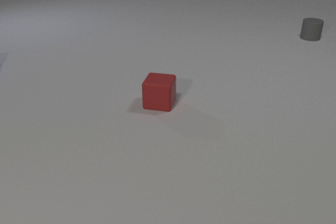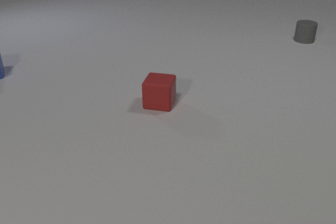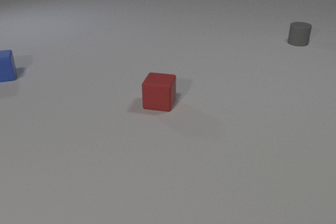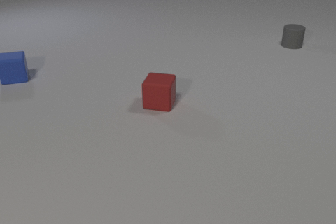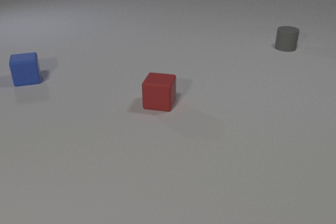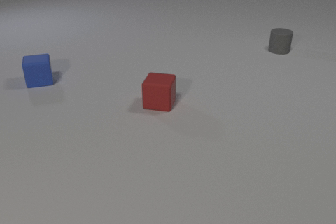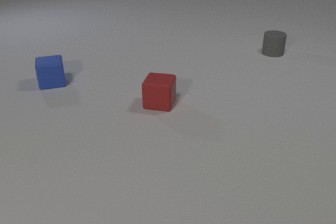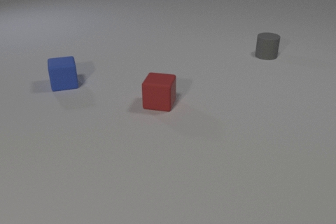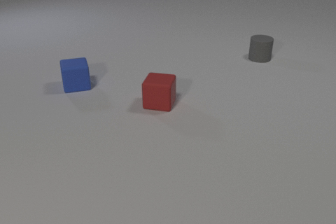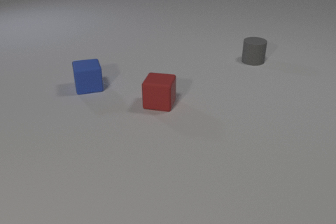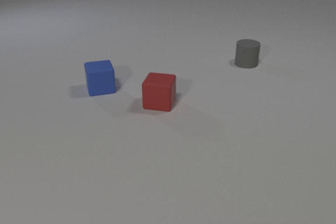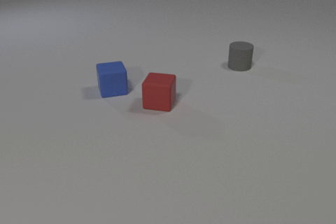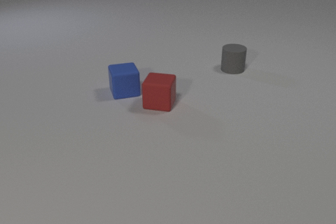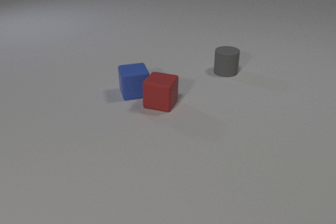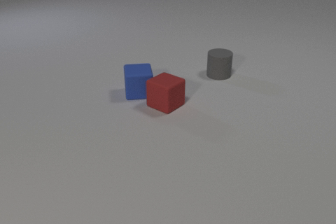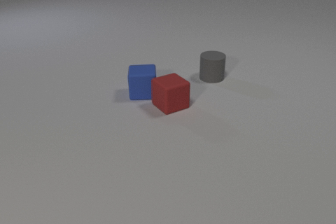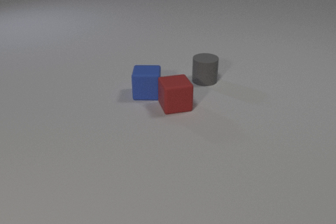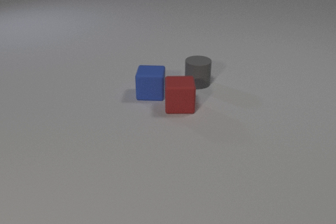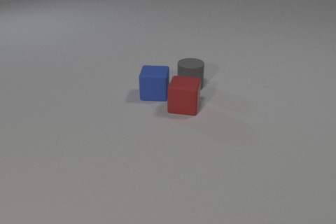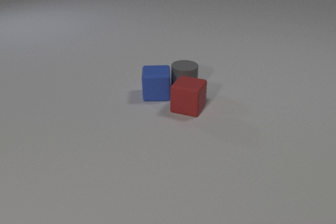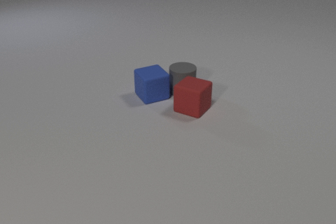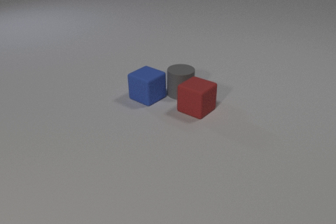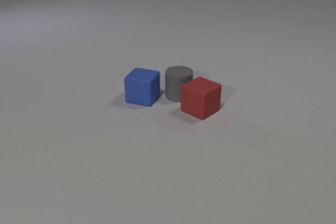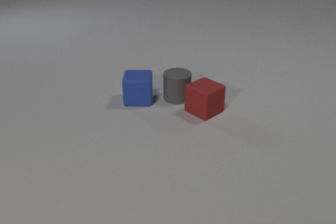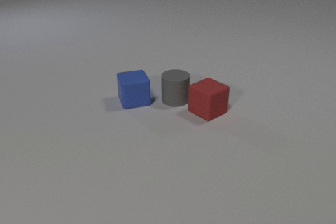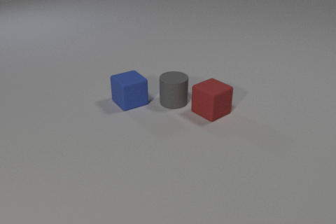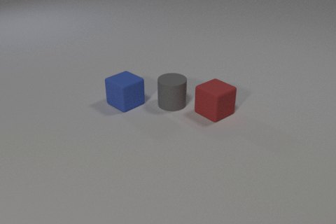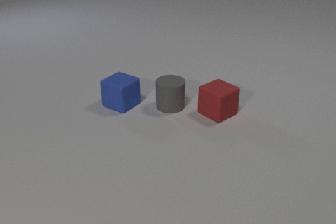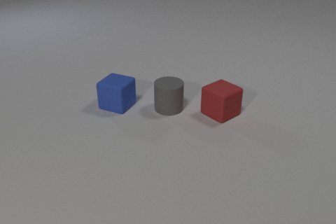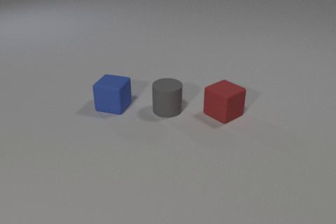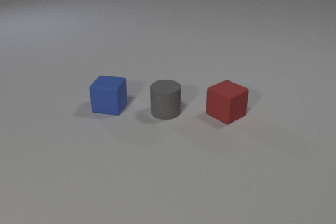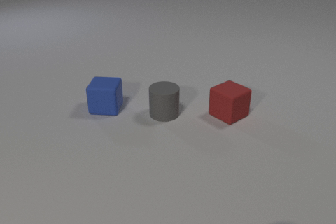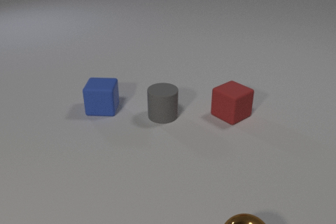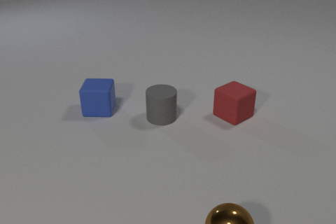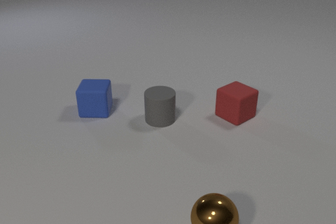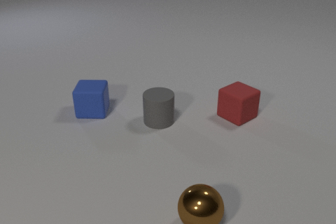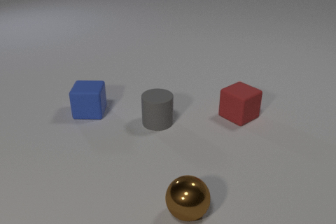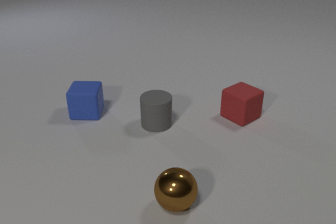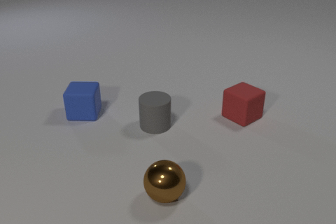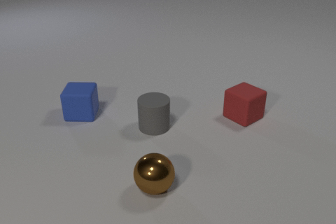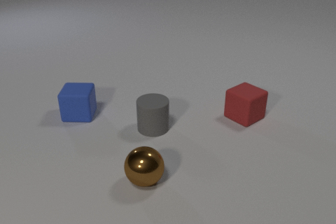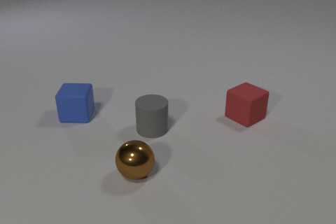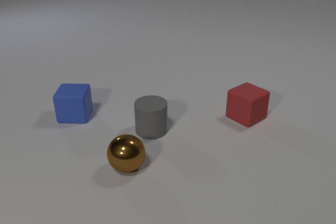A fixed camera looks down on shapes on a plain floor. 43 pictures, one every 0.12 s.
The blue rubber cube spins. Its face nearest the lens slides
to the right.
The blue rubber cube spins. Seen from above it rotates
counterclockwise.
0.00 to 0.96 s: The blue rubber cube comes in at the left edge, slides to the right and toward the camera. The gray rubber cylinder slides toward the camera and to the left.
0.96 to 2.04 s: The blue rubber cube slides to the right. The red rubber cube slides to the right, spins so that its near face slides to the left, clockwise seen from above. The gray rubber cylinder slides toward the camera and to the left. The blue rubber cube and the red rubber cube collide.
2.04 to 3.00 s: The blue rubber cube slides to the left and toward the camera, spins counterclockwise seen from above by about 120 degrees, its near face sliding to the right. The red rubber cube slides to the right, spins clockwise seen from above by about 45 degrees, its near face sliding to the left. The gray rubber cylinder slides toward the camera and to the left. The blue rubber cube and the gray rubber cylinder collide.
3.00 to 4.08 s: The blue rubber cube slides to the left, spins counterclockwise seen from above by about 60 degrees, its near face sliding to the right. The red rubber cube slides to the right. The gray rubber cylinder slides toward the camera. The brown metal sphere comes in at the bottom edge, rolls to the left and away from the camera.
4.08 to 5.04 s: The blue rubber cube slides to the left. The red rubber cube slides to the right. The gray rubber cylinder slides toward the camera and to the left. The brown metal sphere rolls away from the camera and to the left.
How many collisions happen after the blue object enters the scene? 2.
What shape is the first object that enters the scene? cube.
What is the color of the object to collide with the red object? blue.
